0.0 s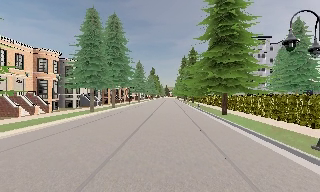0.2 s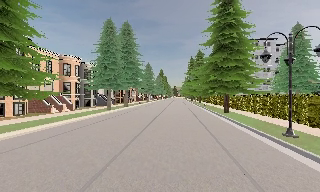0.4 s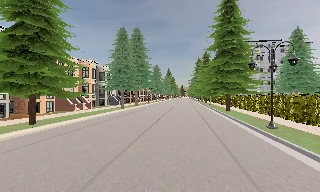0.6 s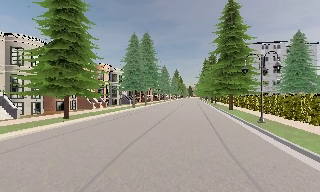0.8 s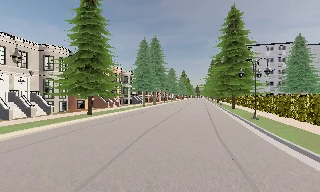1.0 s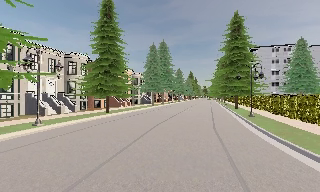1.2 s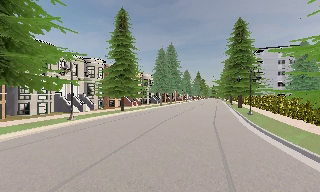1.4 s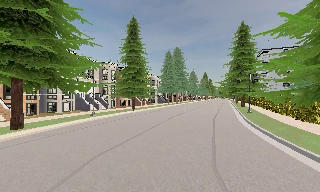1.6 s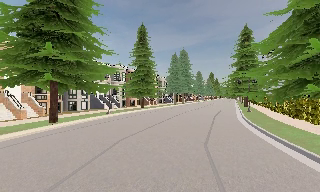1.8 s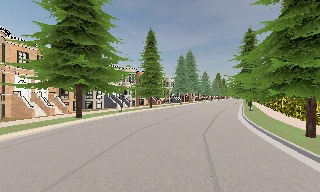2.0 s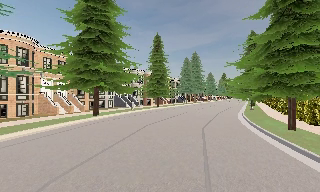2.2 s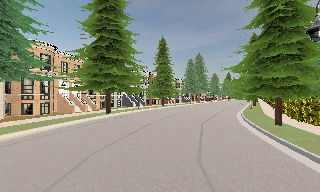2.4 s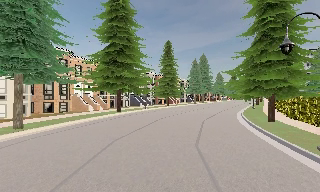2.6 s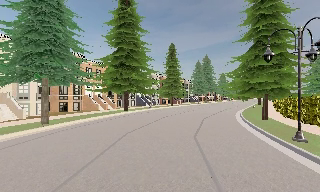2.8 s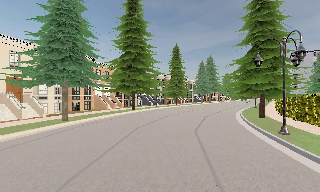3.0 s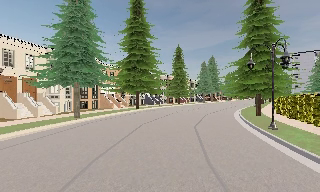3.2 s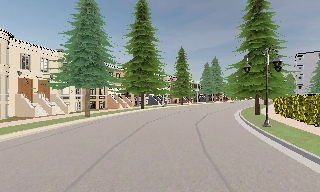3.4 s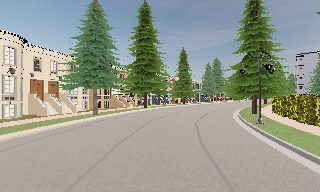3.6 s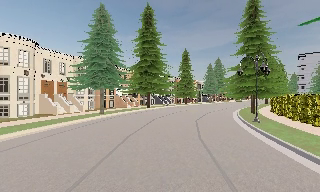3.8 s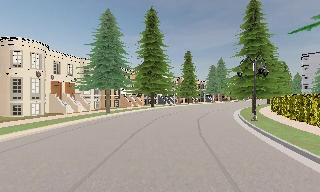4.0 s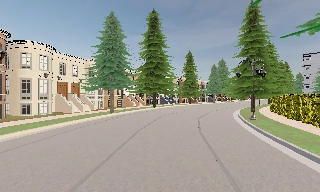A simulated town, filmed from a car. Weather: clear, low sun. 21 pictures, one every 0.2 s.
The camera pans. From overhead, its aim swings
counterclockwise.
The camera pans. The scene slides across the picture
to the right.
0.0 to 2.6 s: The camera swings to its left by about 30 degrees, and the scene slides to the right. It travels backward, about 25 m.
2.6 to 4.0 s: The camera travels backward, about 7 m, so what stands in front gets smaller. It loses speed.
The film runs backward here.
